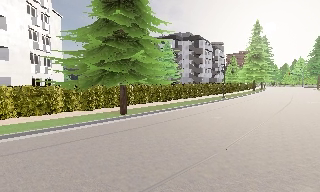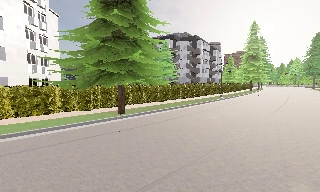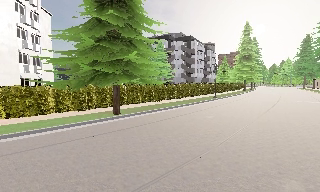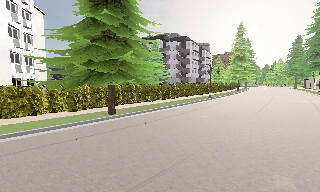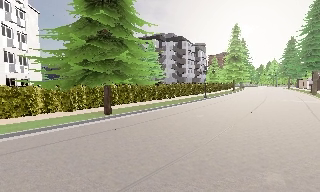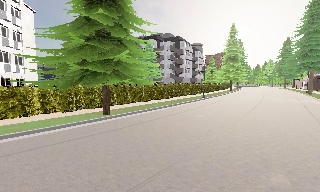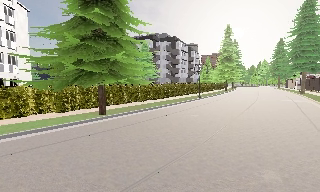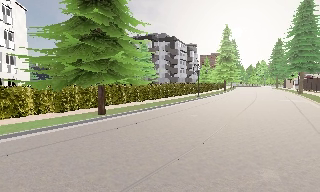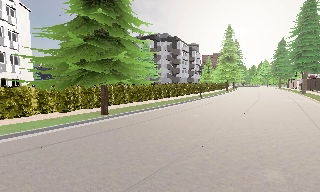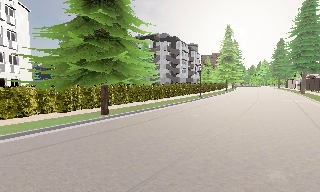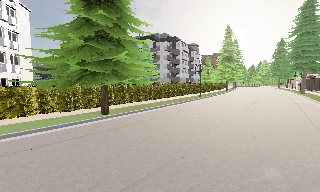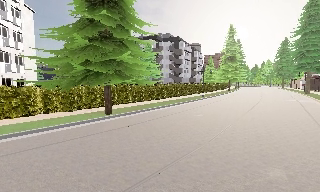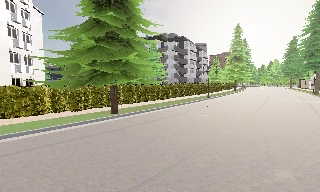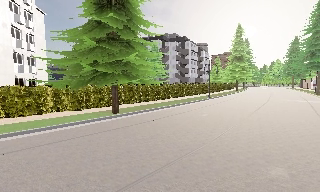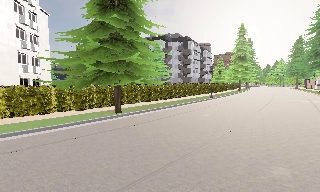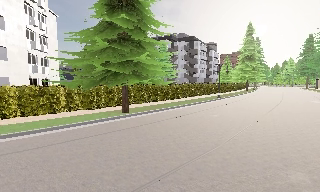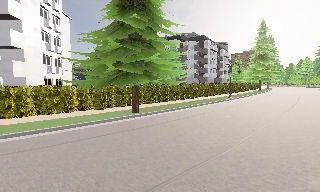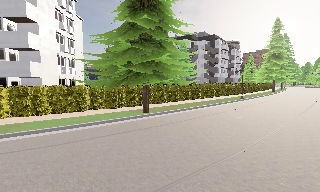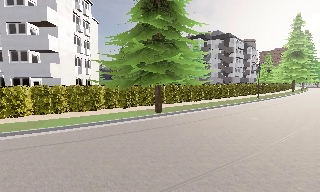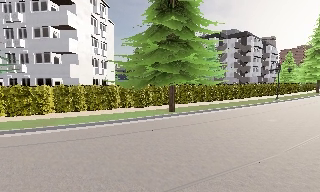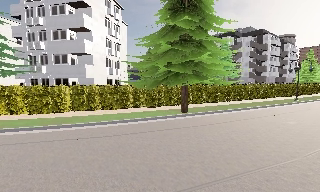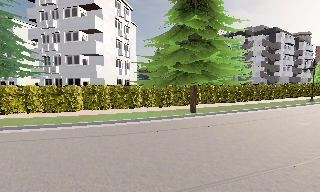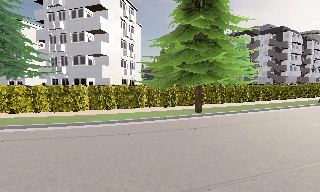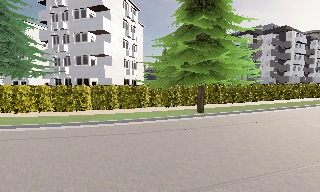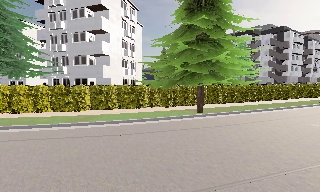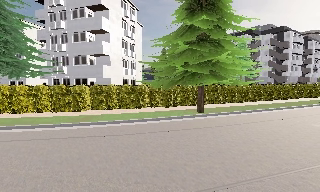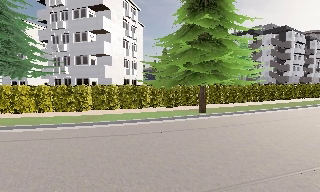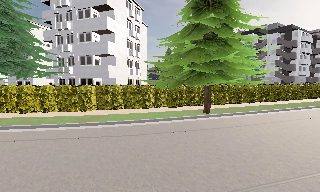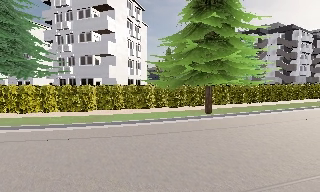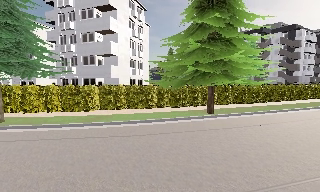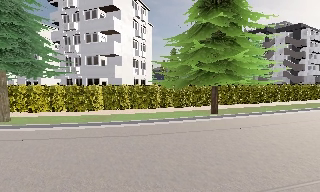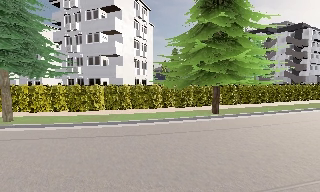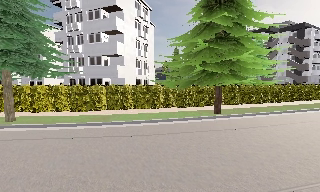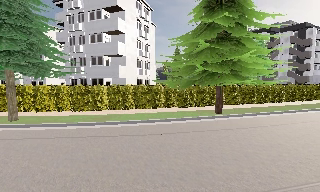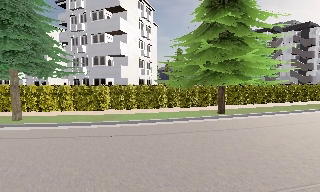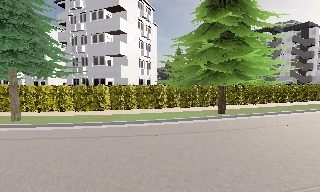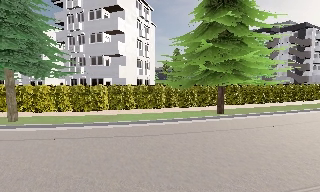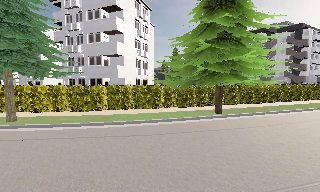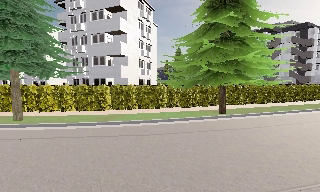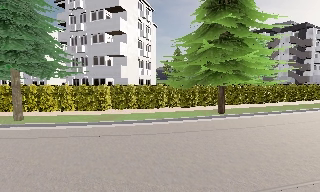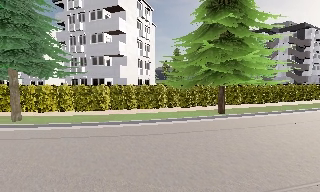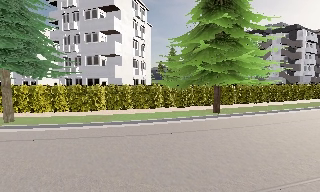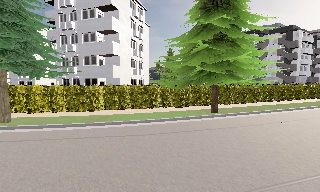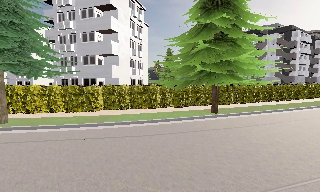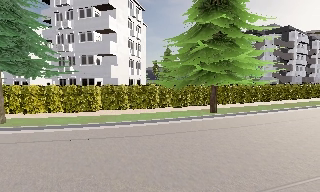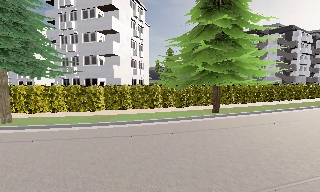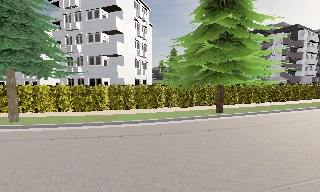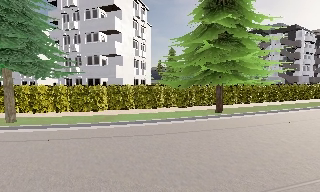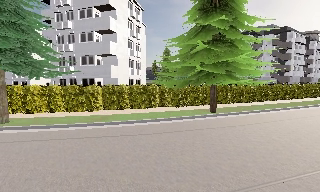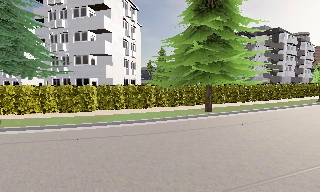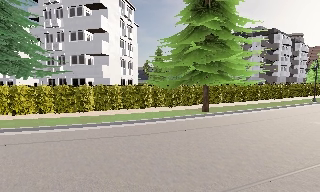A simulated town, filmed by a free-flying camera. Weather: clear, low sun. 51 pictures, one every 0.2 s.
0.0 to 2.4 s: The camera shifts only a little, or ends up much as it began.
2.4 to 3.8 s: The scene slides to the right, as the camera pans about 20 degrees to its left.
3.8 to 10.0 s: The camera travels to its left, about 1.5 m, so close, fixed things drift to the right.
The film runs backward here.
